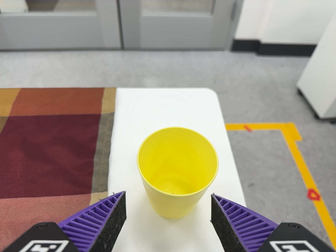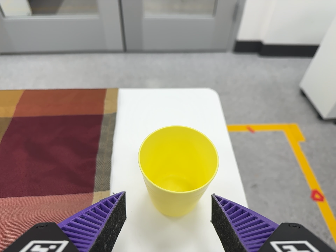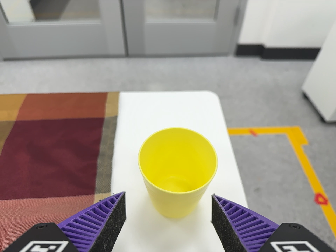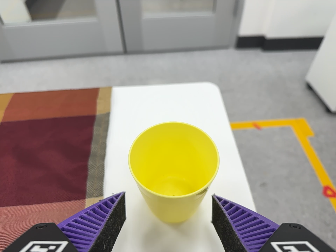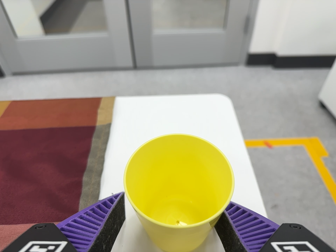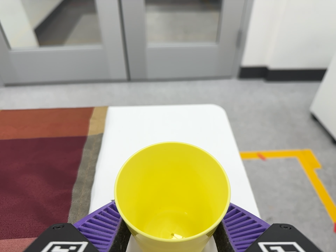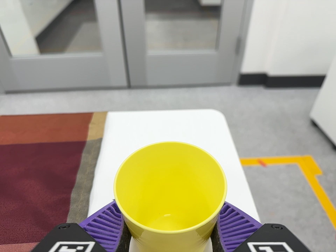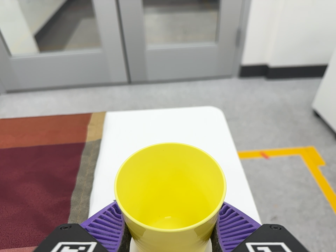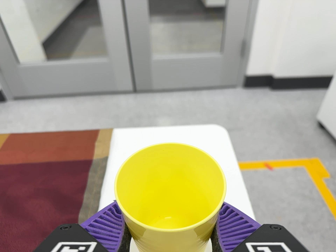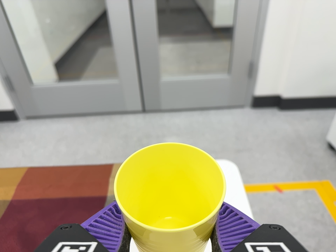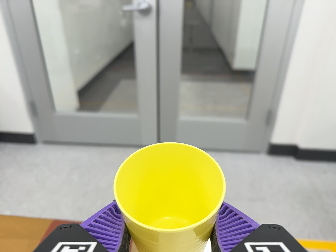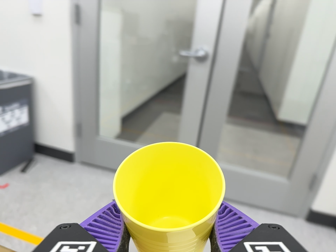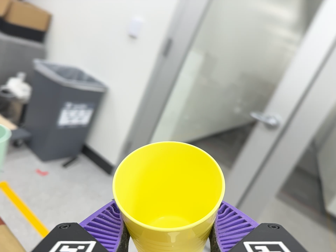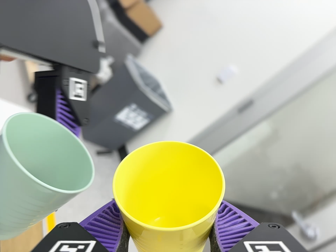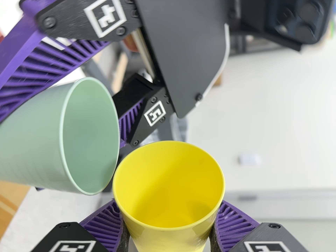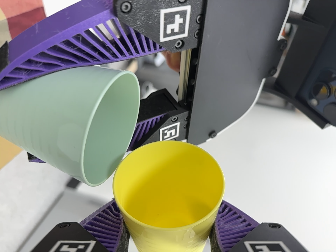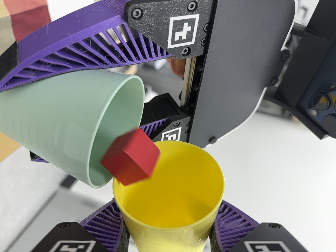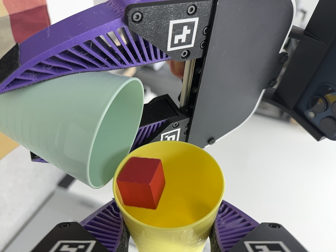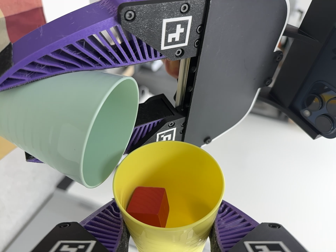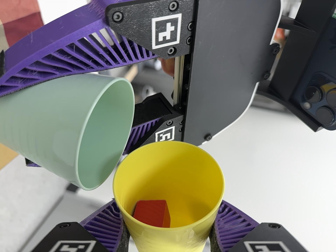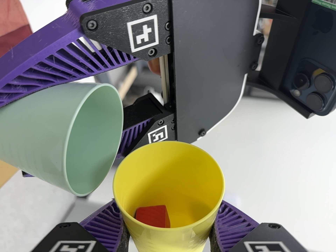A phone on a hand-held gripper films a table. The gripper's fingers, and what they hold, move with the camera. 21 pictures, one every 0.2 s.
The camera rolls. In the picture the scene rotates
clockwise.
The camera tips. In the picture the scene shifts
downward.
0.0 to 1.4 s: The camera travels forward, about 7 cm, so what stands in front looms larger.
1.4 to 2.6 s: The scene slides to the right, as the camera pans about 30 degrees to its left. It travels toward the top of its view and to its left, about 32 cm, so close, fixed things drift downward. Its aim tips toward the top of its view by about 35 degrees, and the scene shifts downward. It rolls about its line of sight by about 70 degrees, and the scene rotates clockwise.
2.6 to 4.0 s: The camera travels to its left, about 7 cm, so close, fixed things drift to the right. Its aim tips toward the top of its view by about 15 degrees, and the scene shifts downward. It rolls about its line of sight by about 50 degrees, and the scene rotates clockwise.
The film runs backward here.
